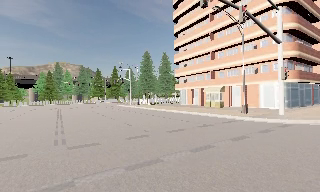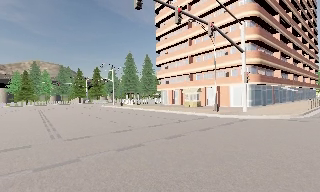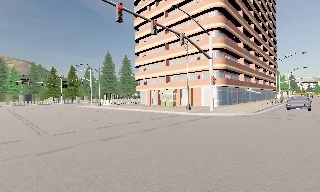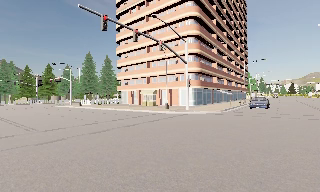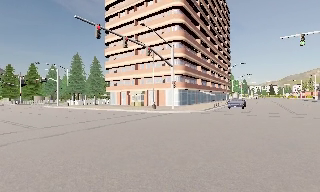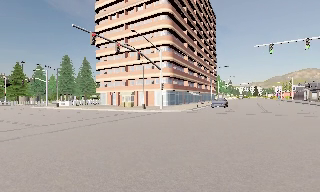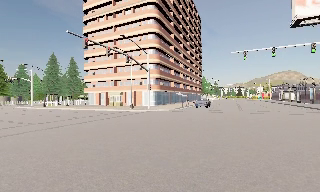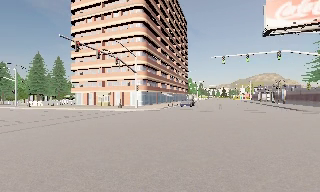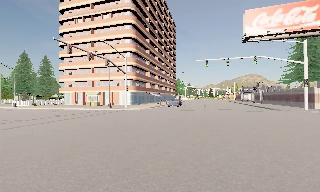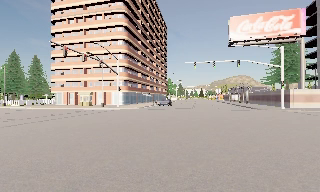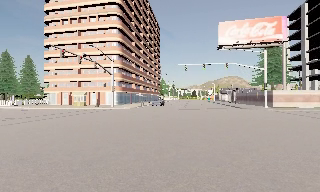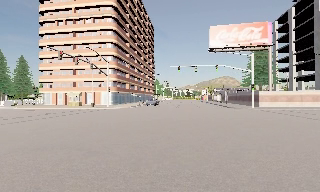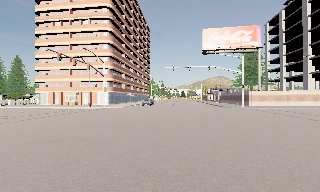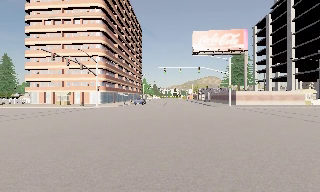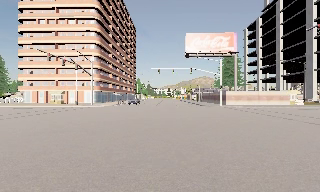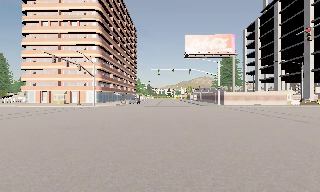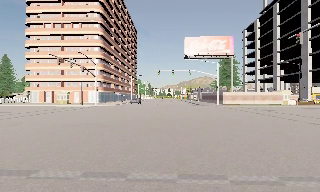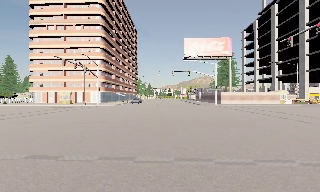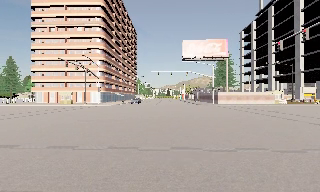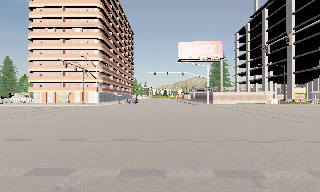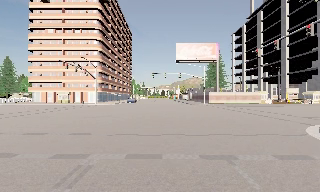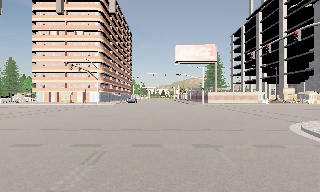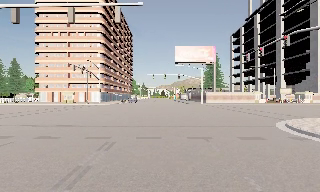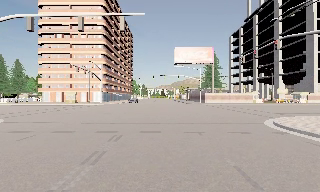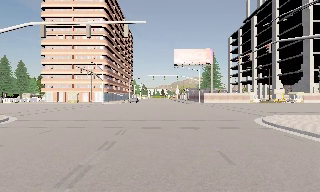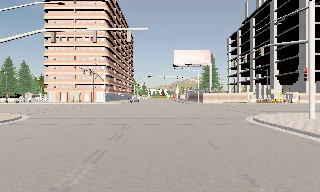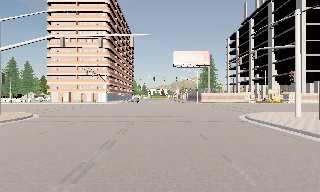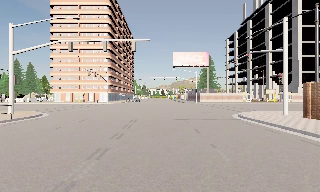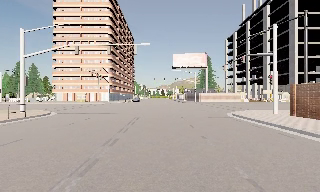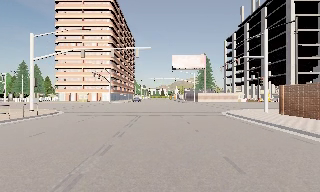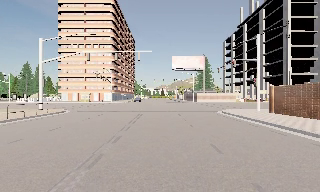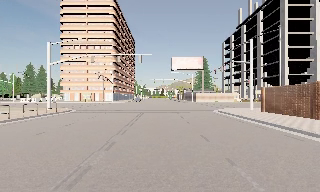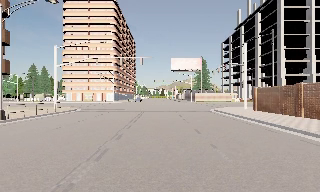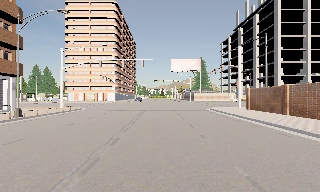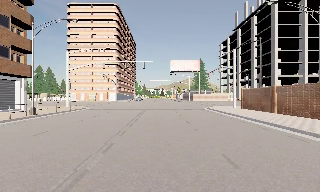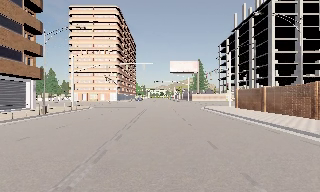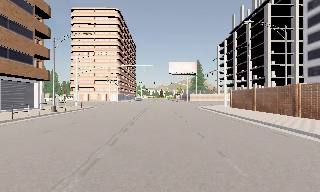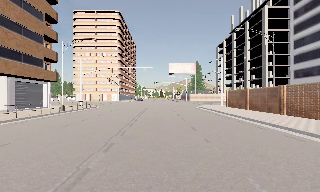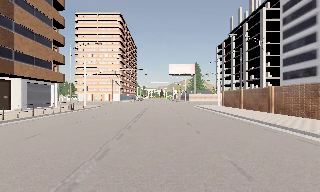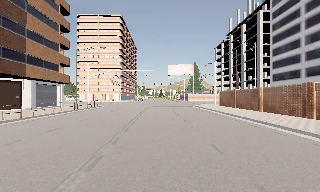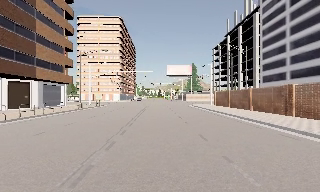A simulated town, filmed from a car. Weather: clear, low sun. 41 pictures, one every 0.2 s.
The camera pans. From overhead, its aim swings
clockwise.
The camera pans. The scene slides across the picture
to the left.
0.0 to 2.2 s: The scene slides to the left, as the camera pans about 50 degrees to its right. It travels backward, about 14 m.
2.2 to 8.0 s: The camera travels backward, about 30 m, so what stands in front gets smaller.
The film runs backward here.
